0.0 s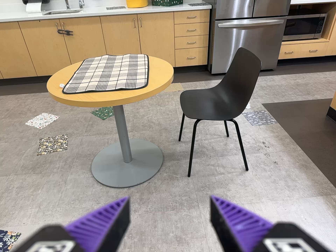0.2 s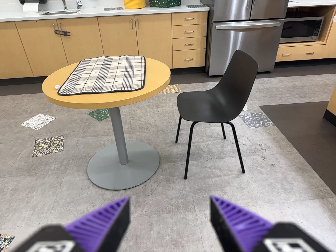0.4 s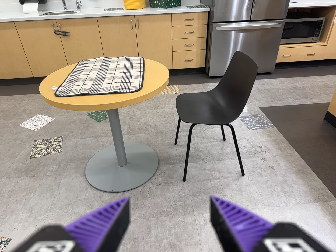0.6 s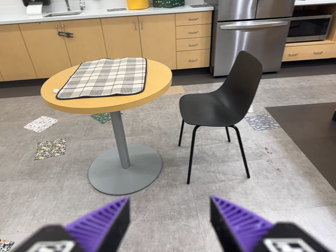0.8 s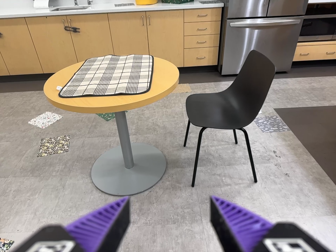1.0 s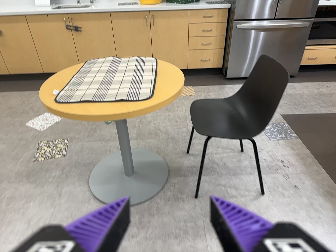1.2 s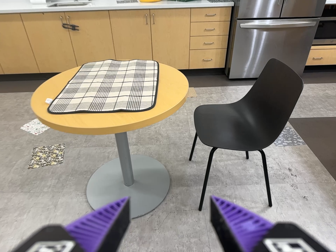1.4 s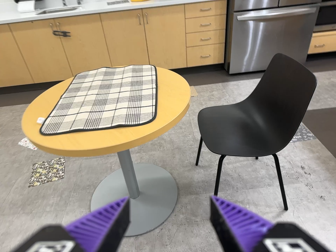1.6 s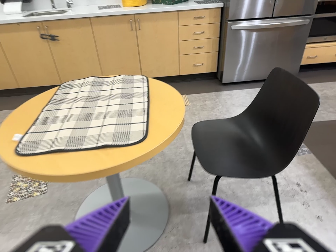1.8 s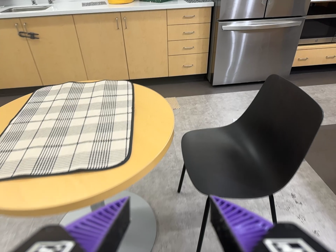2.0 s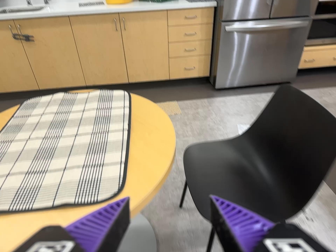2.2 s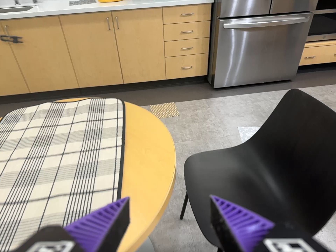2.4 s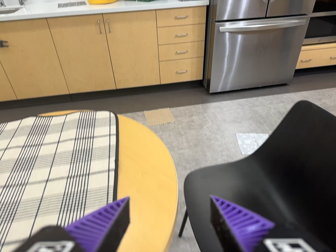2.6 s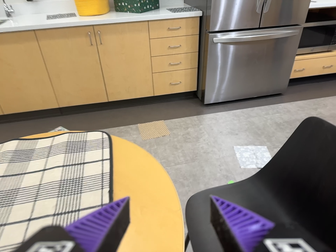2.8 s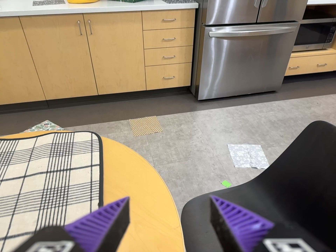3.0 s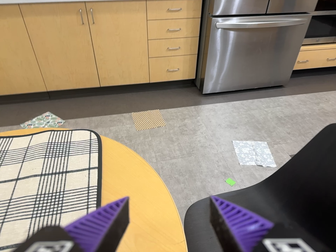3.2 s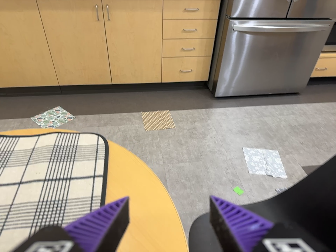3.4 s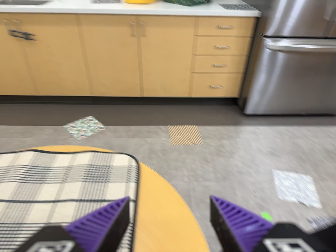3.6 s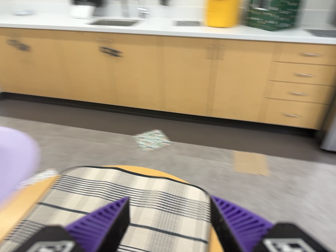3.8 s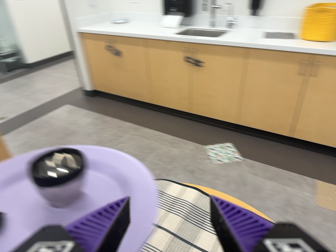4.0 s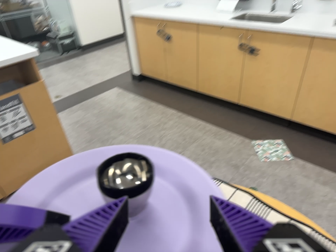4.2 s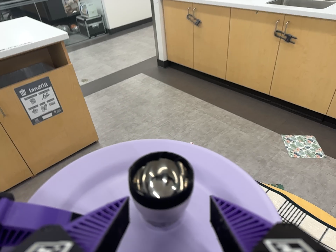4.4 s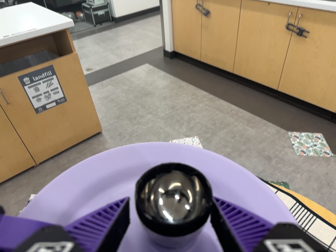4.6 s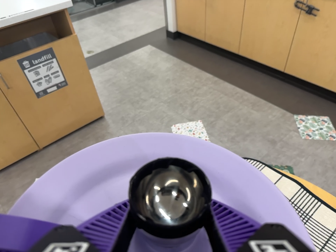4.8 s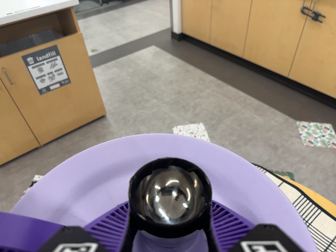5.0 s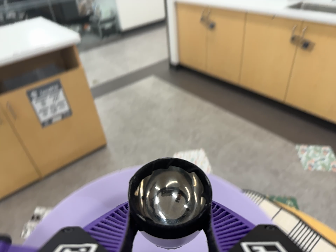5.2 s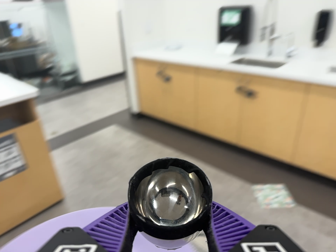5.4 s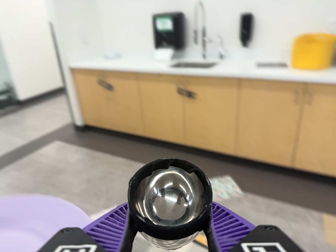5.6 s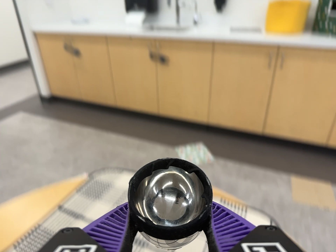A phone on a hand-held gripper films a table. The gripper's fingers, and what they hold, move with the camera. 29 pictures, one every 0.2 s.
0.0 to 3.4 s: The camera travels forward and toward the top of its view, about 130 cm, so what stands in front looms larger.
3.4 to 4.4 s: The camera pans to its left by about 45 degrees. It travels to its left, toward the top of its view and forward, about 28 cm, so close, fixed things drift to the right. It rolls about its line of sight by about 25 degrees, and the scene rotates clockwise.
4.4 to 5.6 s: The camera swings to its right by about 25 degrees, and the scene slides to the left. It travels toward the bottom of its view and to its right, about 22 cm. Its aim tips toward the top of its view by about 10 degrees. It rolls about its line of sight by about 10 degrees, and the scene rotates counterclockwise.
The film runs forward here.
